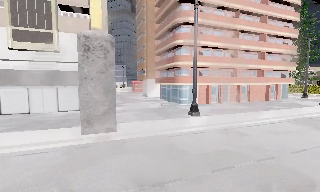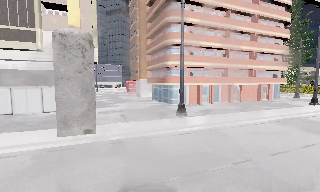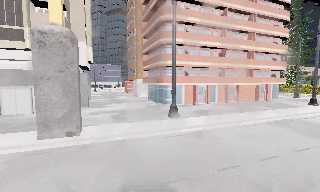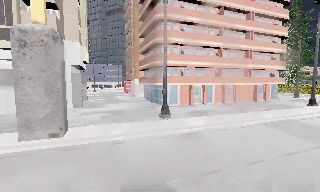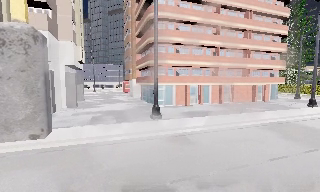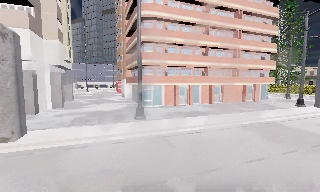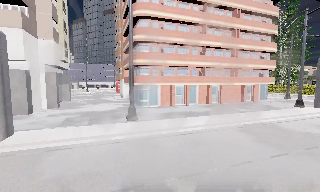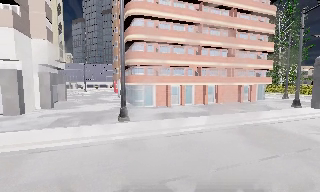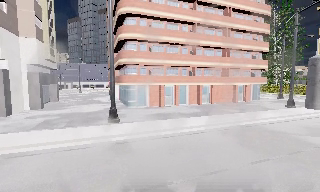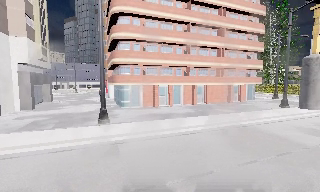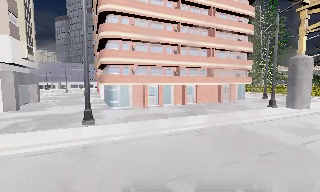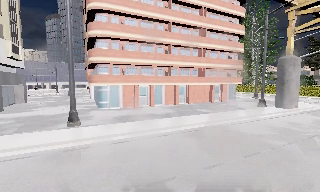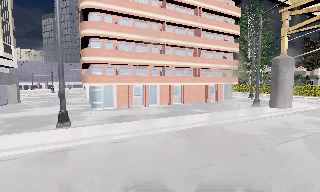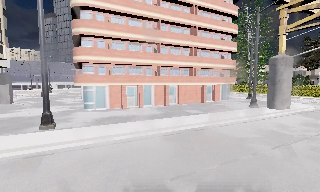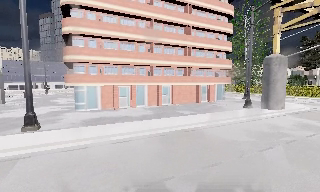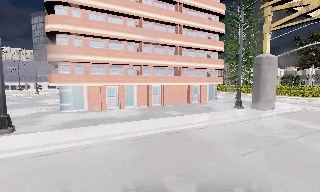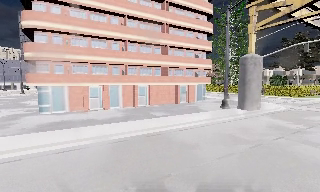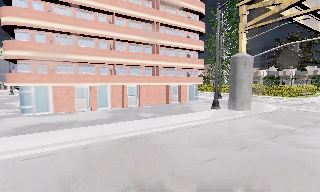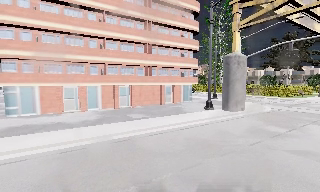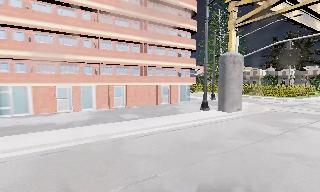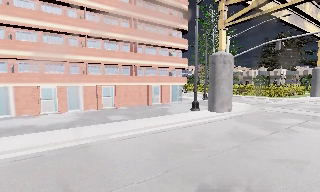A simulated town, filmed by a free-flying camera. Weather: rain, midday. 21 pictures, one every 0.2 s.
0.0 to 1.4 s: The camera travels to its right, about 6 m, so close, fixed things drift to the left.
1.4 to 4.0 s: The camera pans to its right, which is clockwise from overhead, by about 10 degrees. It travels to its right and forward, about 9 m, so close, fixed things drift to the left.
The film runs forward here.
